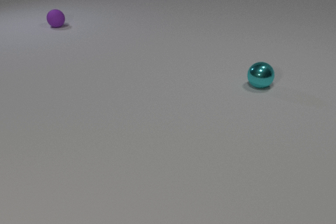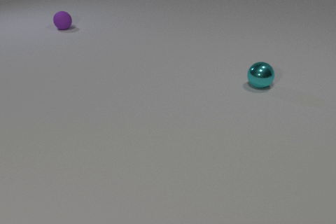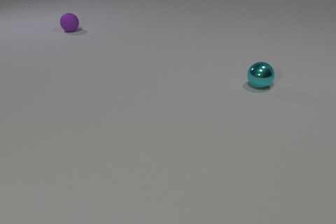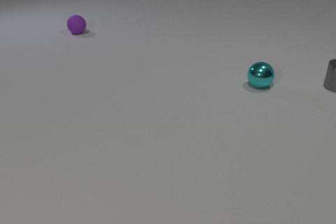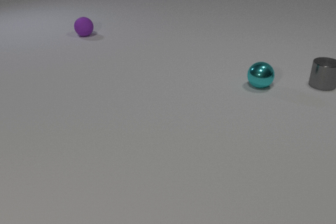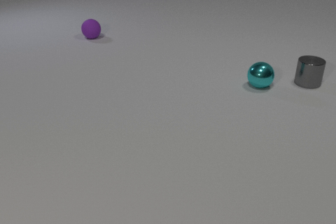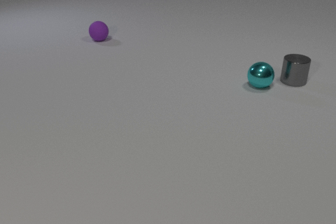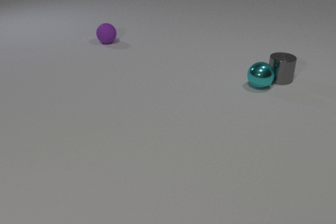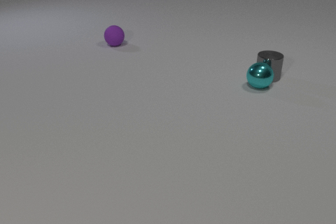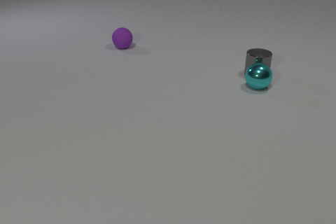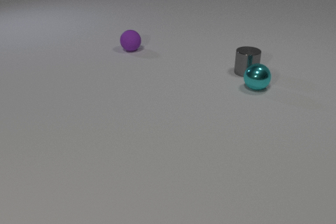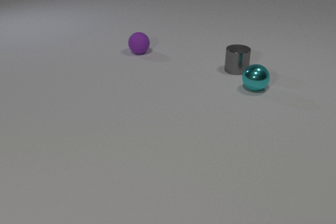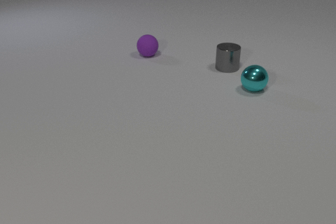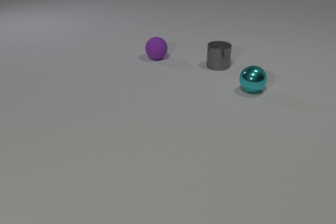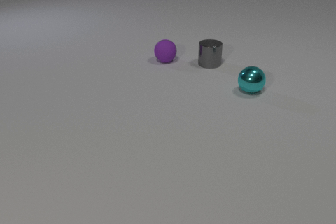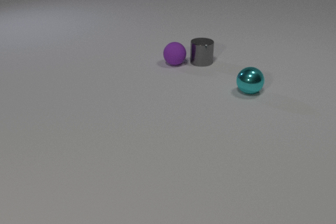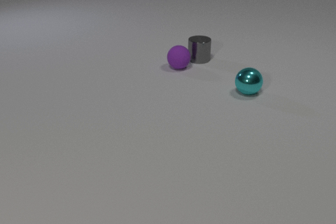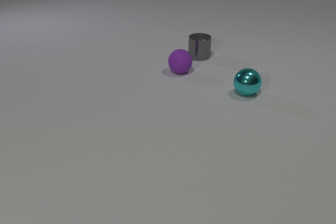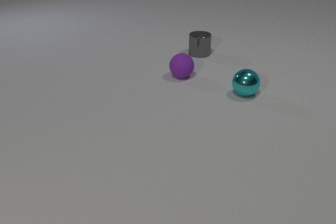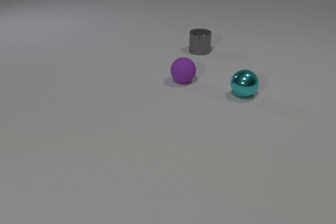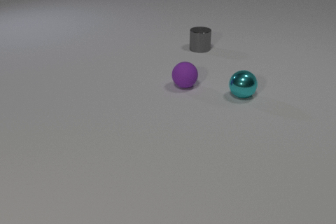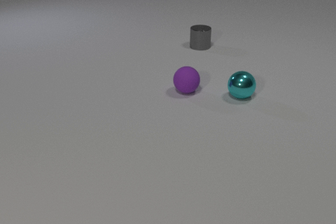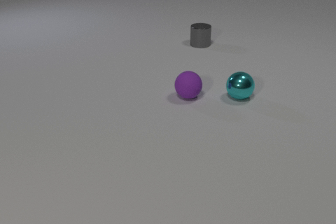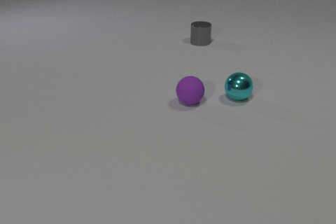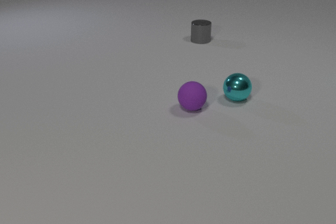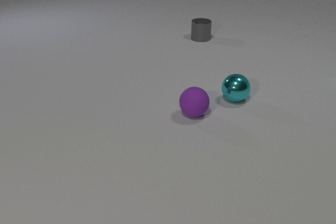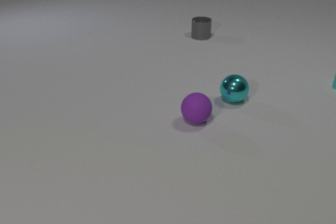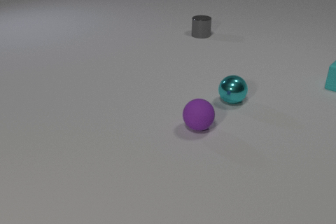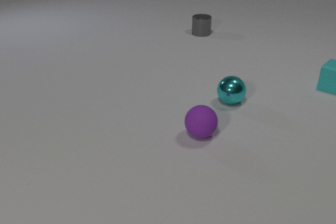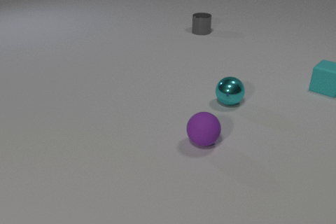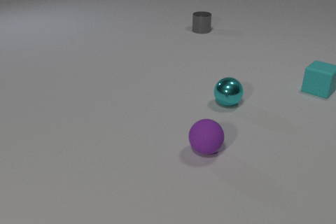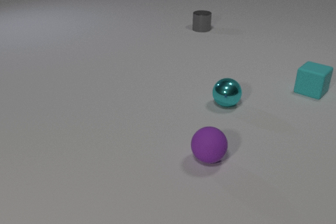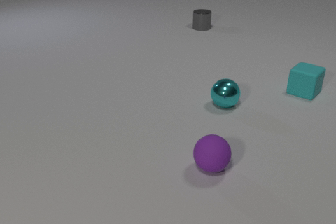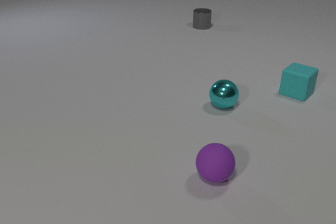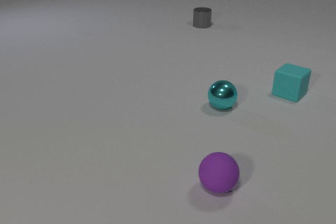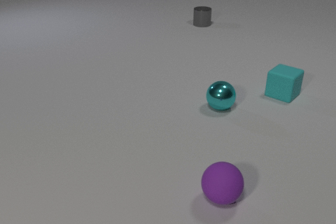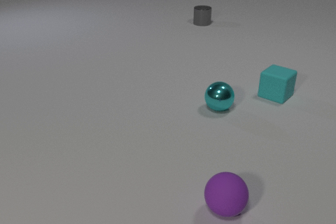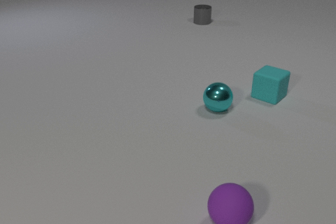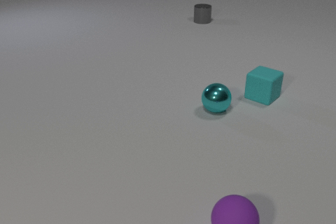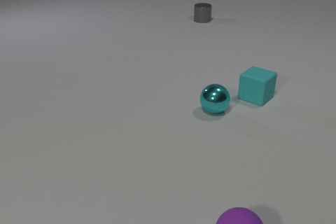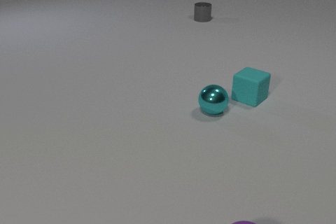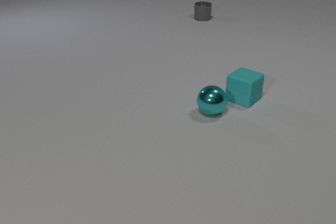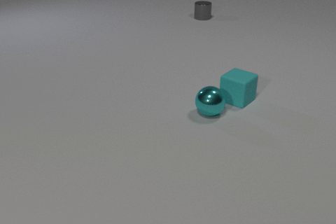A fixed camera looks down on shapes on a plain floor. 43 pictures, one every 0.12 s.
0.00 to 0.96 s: The gray metal cylinder comes in at the right edge, slides to the left. The purple rubber sphere rolls toward the camera and to the right. The gray metal cylinder and the cyan metal sphere collide.
0.96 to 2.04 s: The gray metal cylinder slides to the left and away from the camera. The purple rubber sphere rolls toward the camera and to the right. The cyan metal sphere rolls toward the camera and to the left. The gray metal cylinder and the purple rubber sphere collide.
2.04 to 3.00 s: The gray metal cylinder slides away from the camera. The purple rubber sphere rolls toward the camera. The cyan metal sphere rolls toward the camera and to the left.
3.00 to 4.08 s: The gray metal cylinder slides away from the camera. The purple rubber sphere rolls toward the camera. The cyan rubber cube comes in at the right edge, slides to the left and toward the camera. The cyan metal sphere rolls toward the camera and to the left.
4.08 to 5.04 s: The gray metal cylinder slides away from the camera. The purple rubber sphere rolls toward the camera, leaves at the bottom edge. The cyan rubber cube slides to the left and toward the camera. The cyan metal sphere rolls toward the camera and to the left.
How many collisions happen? 2.
How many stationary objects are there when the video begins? 1.
What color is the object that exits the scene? purple.
